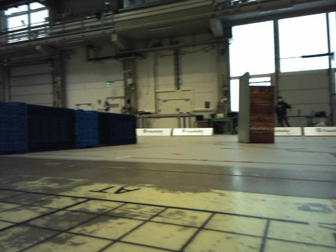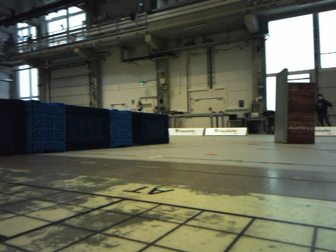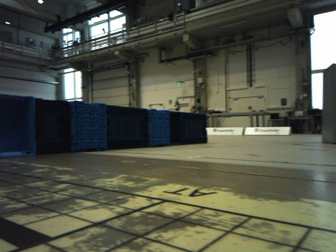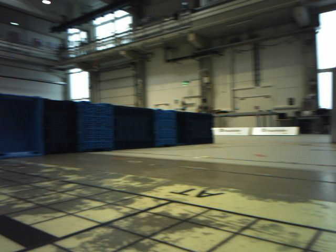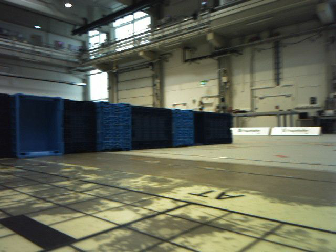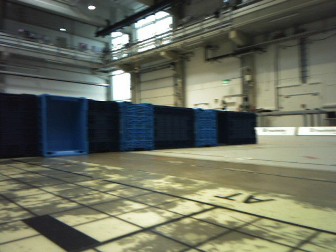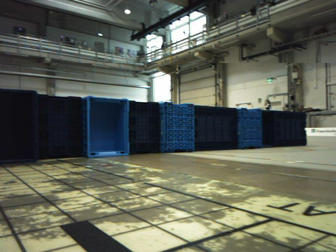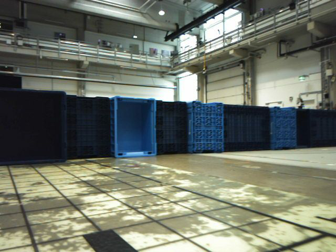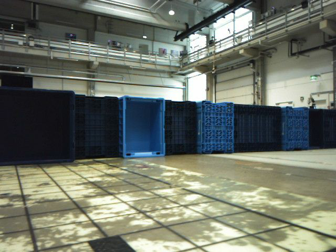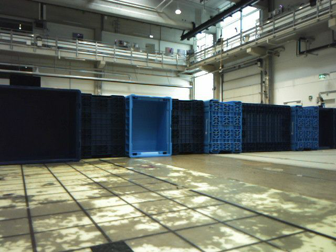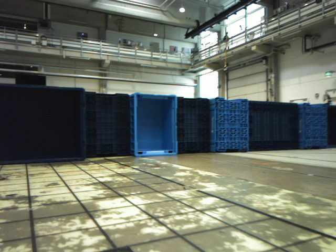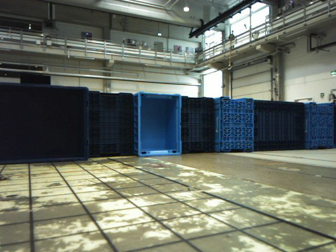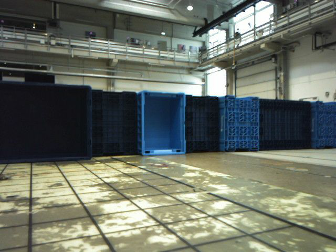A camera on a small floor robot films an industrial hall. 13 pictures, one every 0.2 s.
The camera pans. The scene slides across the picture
to the right.
The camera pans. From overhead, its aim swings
counterclockwise.
0.0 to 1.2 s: The camera swings to its left by about 30 degrees, and the scene slides to the right. It travels forward, about 0.2 m.
1.2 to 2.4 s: The camera travels forward, about 0.2 m, so what stands in front looms larger.
The film runs forward here.
